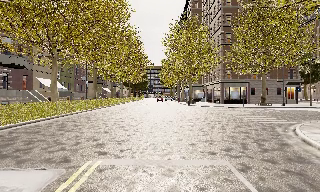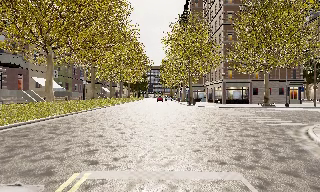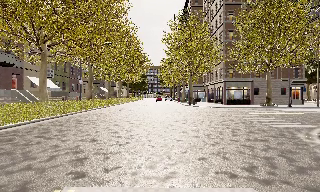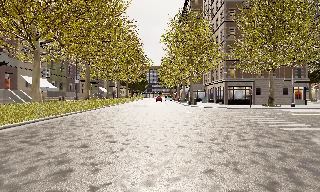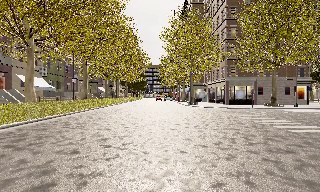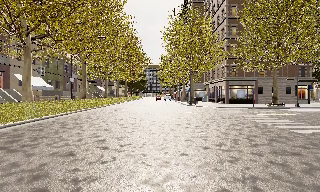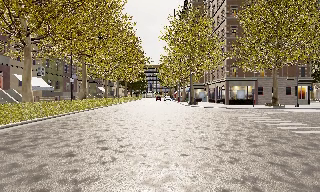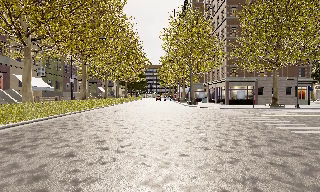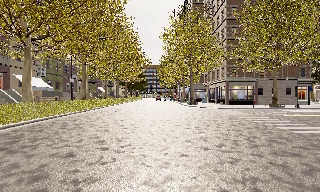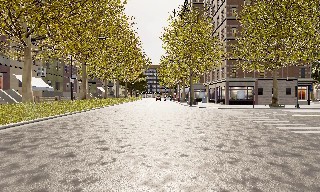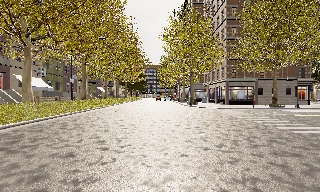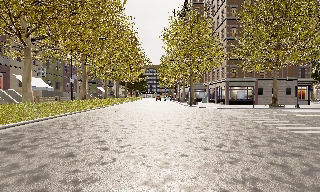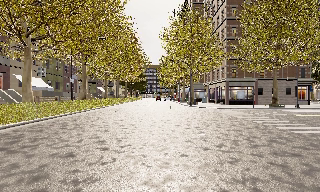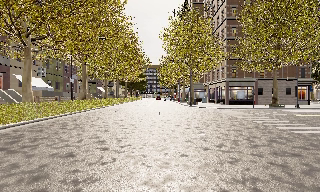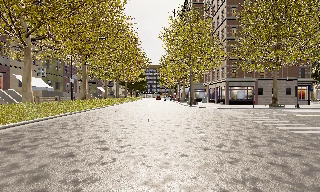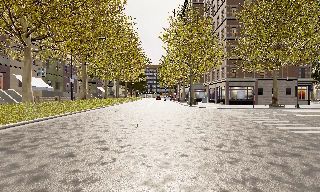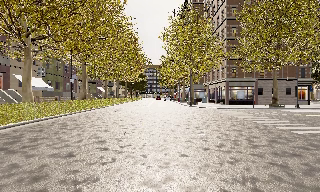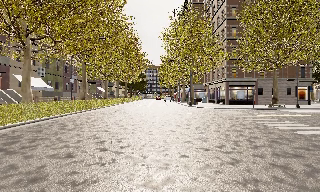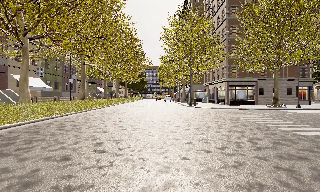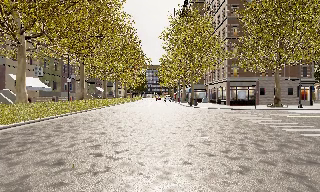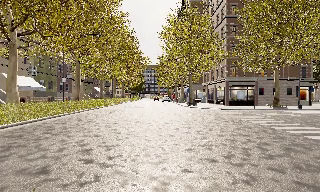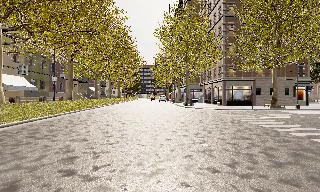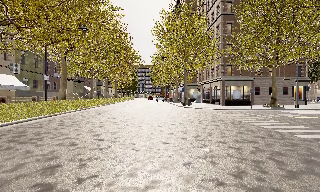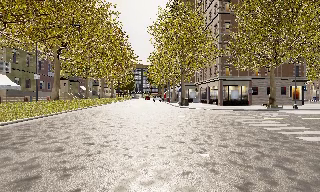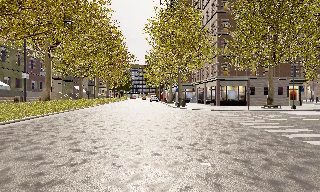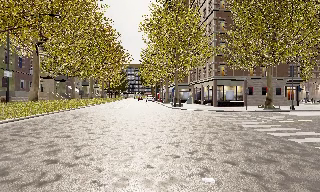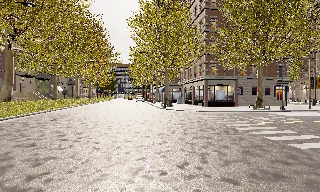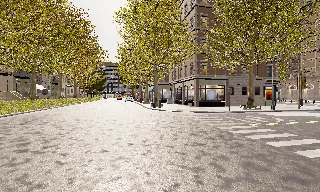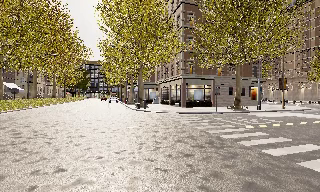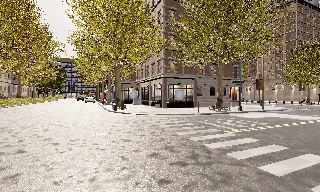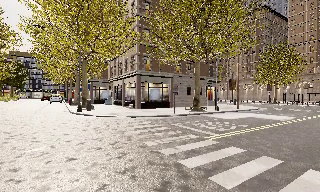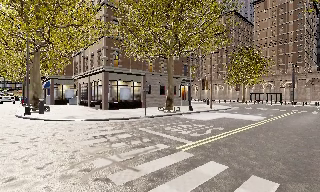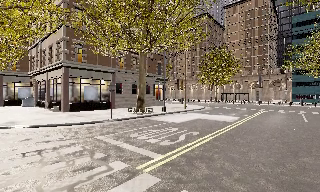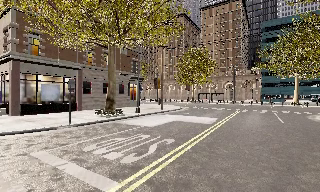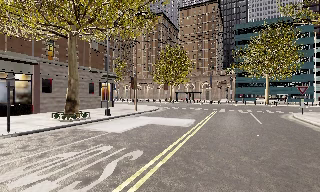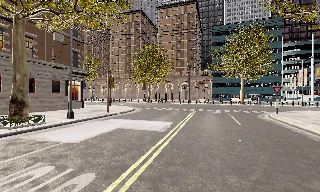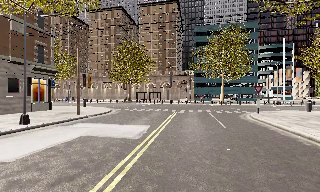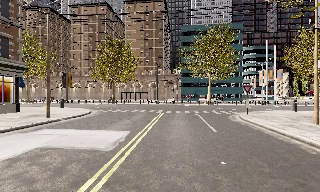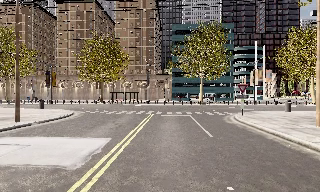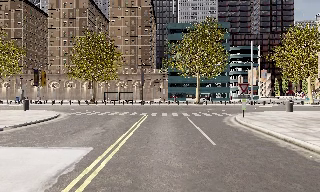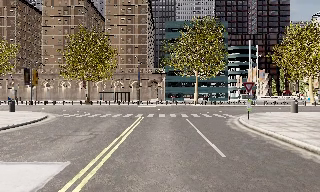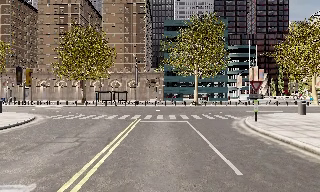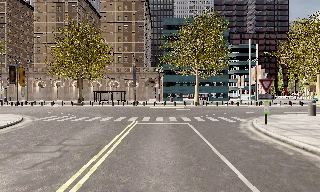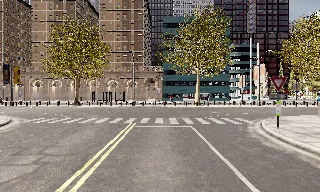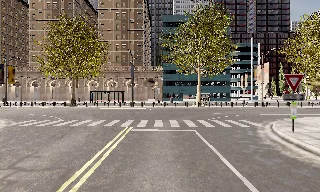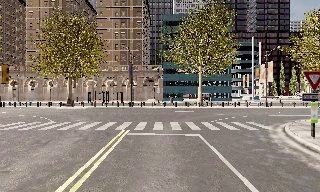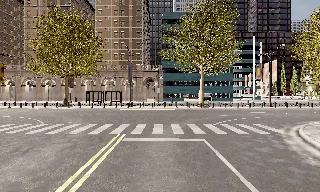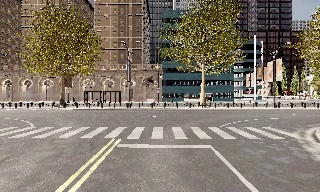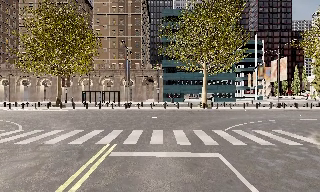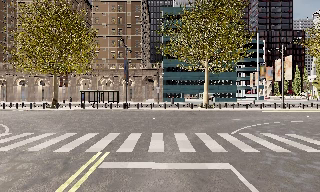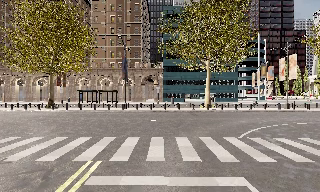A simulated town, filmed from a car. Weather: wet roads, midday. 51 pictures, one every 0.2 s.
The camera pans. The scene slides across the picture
to the left.
The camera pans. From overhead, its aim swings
clockwise.
0.0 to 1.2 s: The camera travels forward, about 3 m, so what stands in front looms larger. It loses speed.
1.2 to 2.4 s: The camera keeps its place and its aim.
2.4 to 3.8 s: The camera travels forward, about 0.5 m, so what stands in front looms larger. It gains speed.
3.8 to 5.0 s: The camera travels forward, about 3.5 m, so what stands in front looms larger.
5.0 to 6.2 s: The camera pans to its right, which is clockwise from overhead, by about 35 degrees. It travels forward, about 8 m. It gains speed.
6.2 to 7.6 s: The camera swings to its right by about 45 degrees, and the scene slides to the left. It travels forward, about 10 m.
7.6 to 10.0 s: The camera travels forward, about 11 m, so what stands in front looms larger.
The film runs forward here.
